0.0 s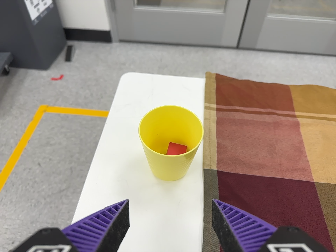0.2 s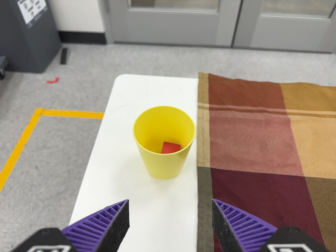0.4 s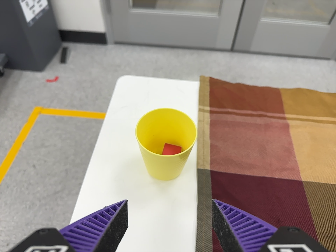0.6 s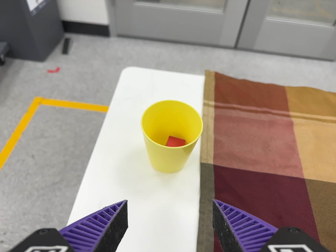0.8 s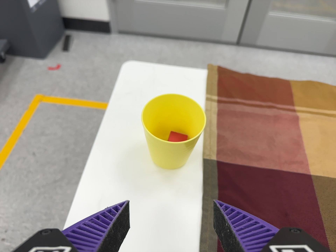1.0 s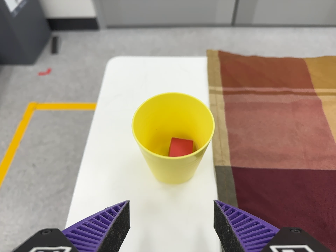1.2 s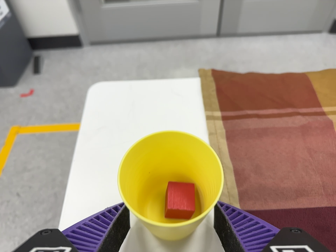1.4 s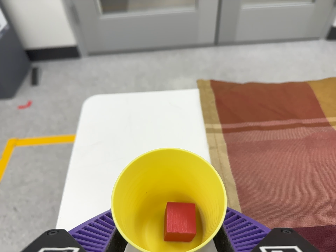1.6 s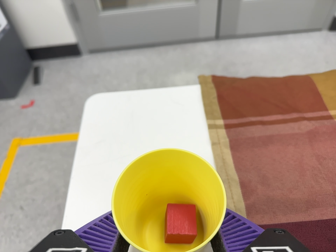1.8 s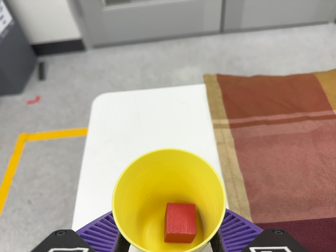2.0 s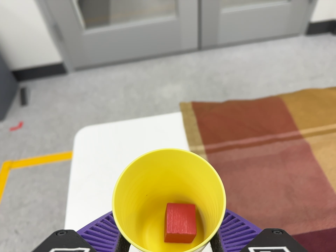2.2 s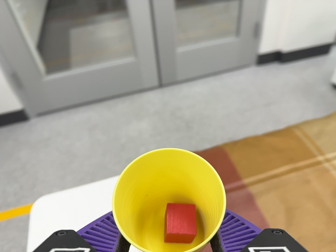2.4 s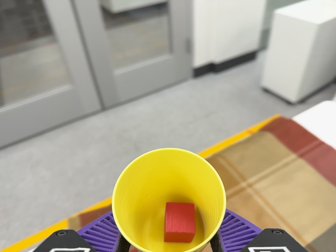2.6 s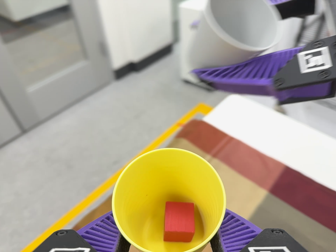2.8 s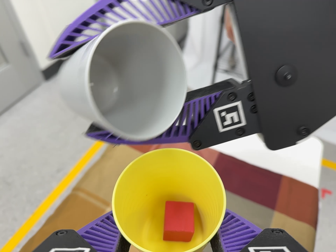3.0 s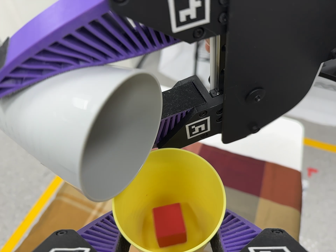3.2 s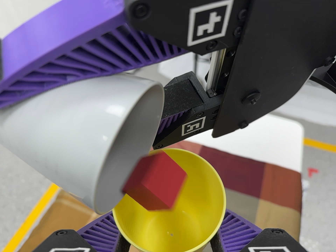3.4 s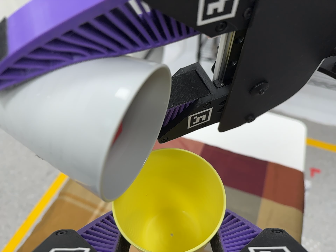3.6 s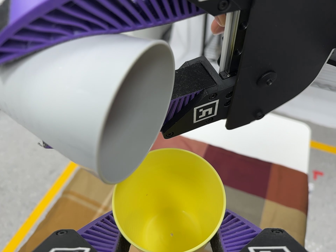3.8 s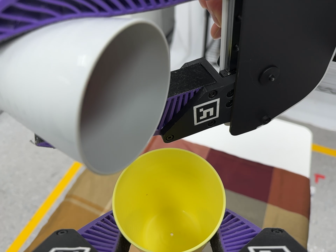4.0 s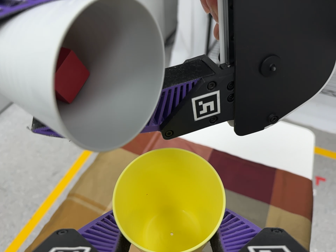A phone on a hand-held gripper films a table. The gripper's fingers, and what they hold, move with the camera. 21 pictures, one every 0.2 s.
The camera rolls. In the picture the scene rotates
counterclockwise.
The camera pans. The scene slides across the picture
to the left.
0.0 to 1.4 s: The camera travels forward, about 12 cm, so what stands in front looms larger. It rolls about its line of sight by about 10 degrees, and the scene rotates counterclockwise.
1.4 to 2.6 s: The scene slides to the left, as the camera pans about 30 degrees to its right. It travels toward the top of its view and to its right, about 24 cm, so close, fixed things drift downward. Its aim tips toward the top of its view by about 10 degrees, and the scene shifts downward. It rolls about its line of sight by about 30 degrees, and the scene rotates counterclockwise.
2.6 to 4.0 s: The camera swings to its right by about 15 degrees, and the scene slides to the left. It rolls about its line of sight by about 10 degrees, and the scene rotates counterclockwise.
The film runs backward here.
